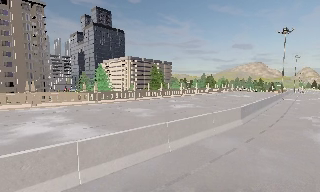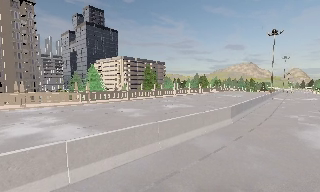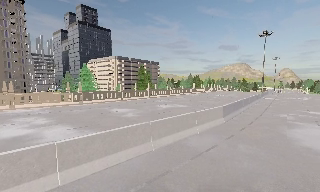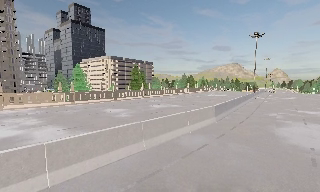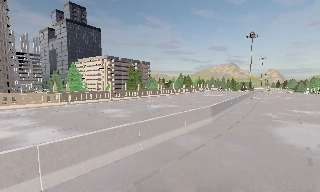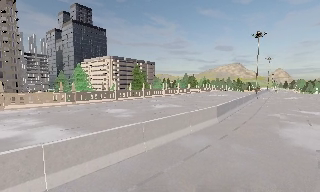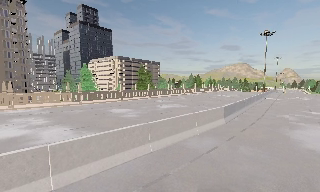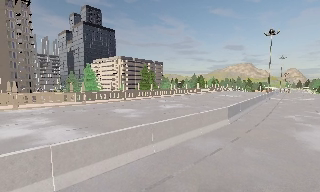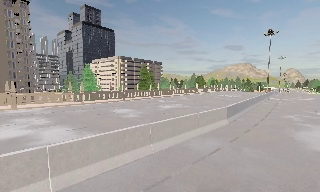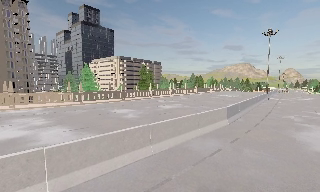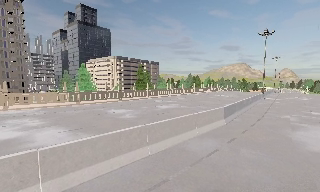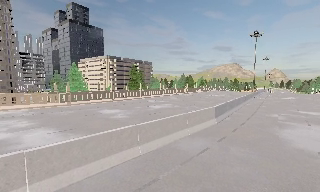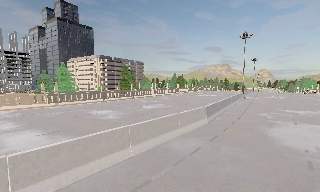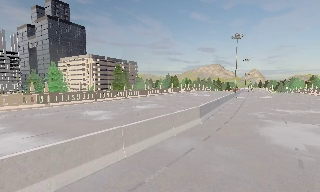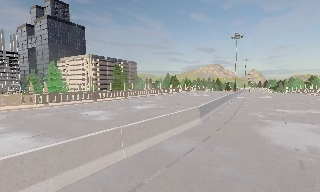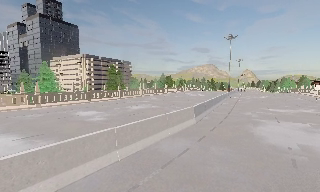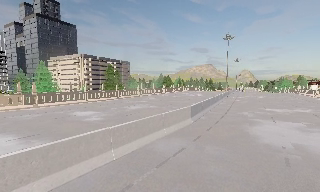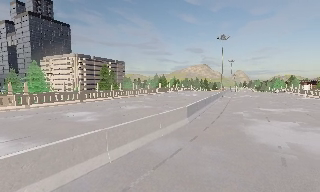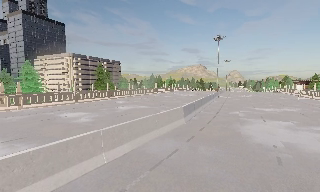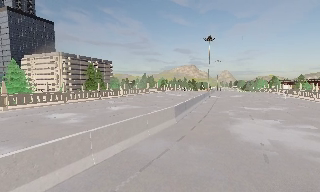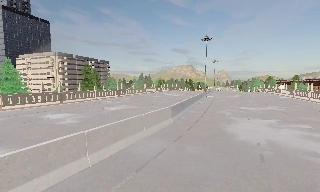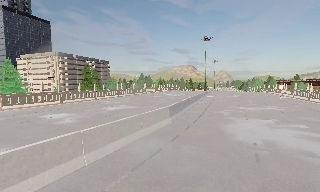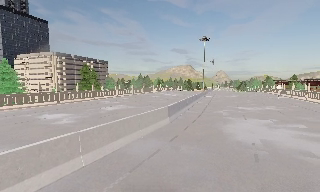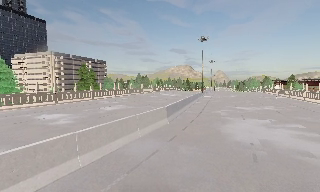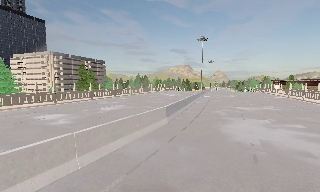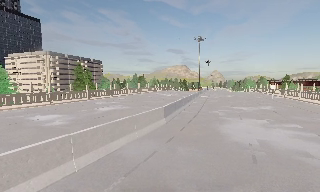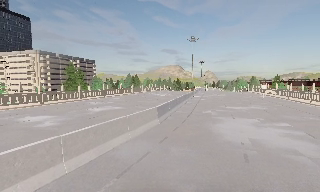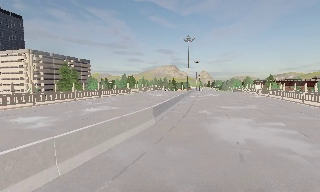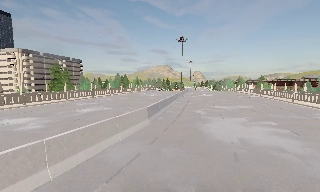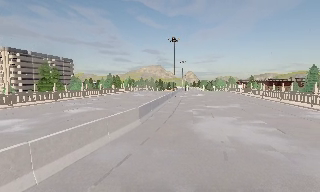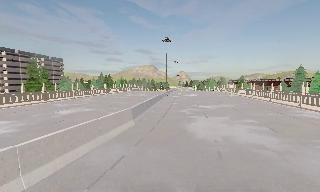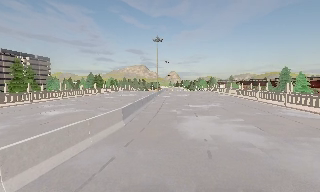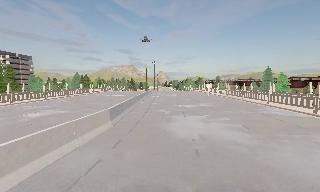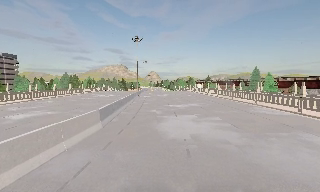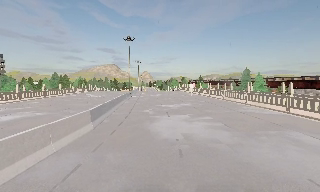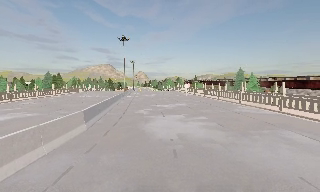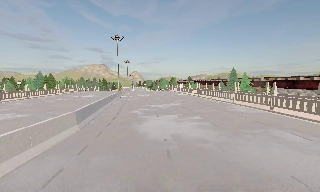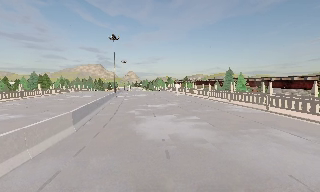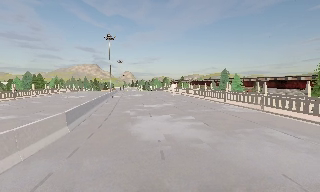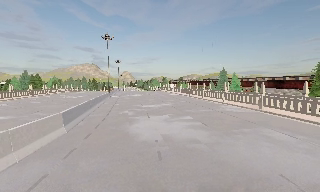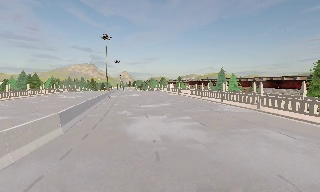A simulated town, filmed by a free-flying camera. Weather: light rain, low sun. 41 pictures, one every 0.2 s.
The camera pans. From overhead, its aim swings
clockwise.
The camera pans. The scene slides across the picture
to the left.
0.0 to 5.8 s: The camera pans to its right, which is clockwise from overhead, by about 30 degrees. It travels forward and to its right, about 1.5 m.
5.8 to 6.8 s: The camera pans to its right, which is clockwise from overhead, by about 15 degrees.
6.8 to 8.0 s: The camera shifts only a little, or ends up much as it began.
The film runs forward here.
